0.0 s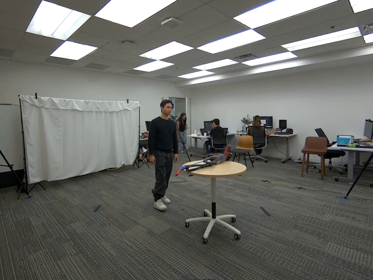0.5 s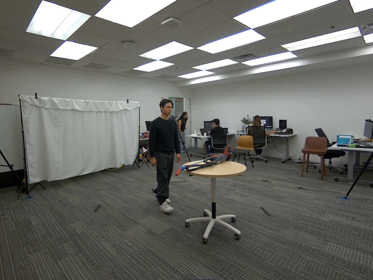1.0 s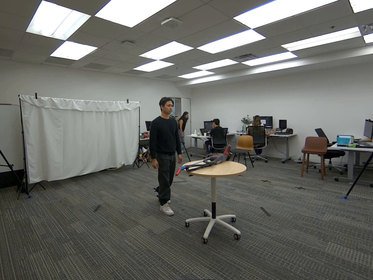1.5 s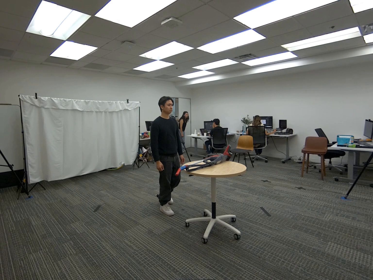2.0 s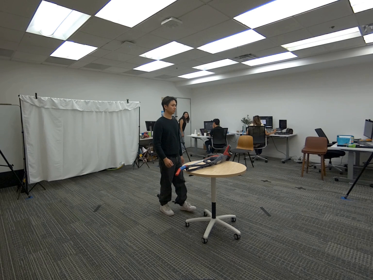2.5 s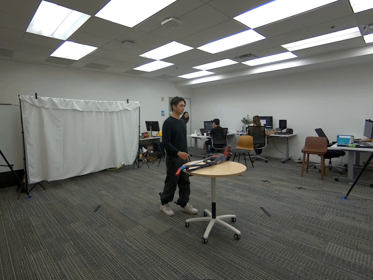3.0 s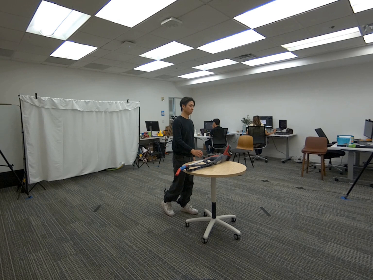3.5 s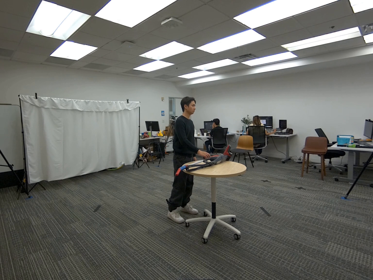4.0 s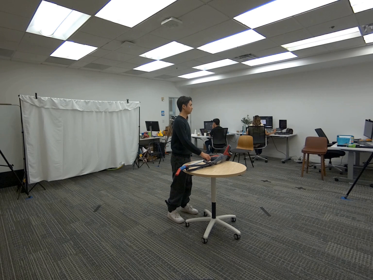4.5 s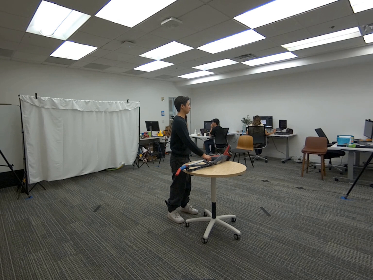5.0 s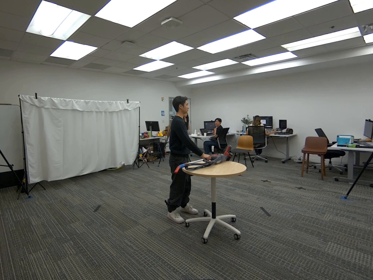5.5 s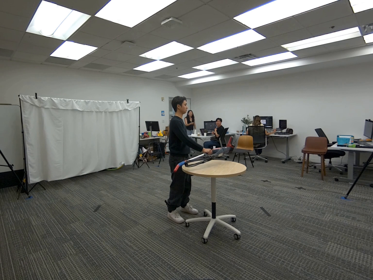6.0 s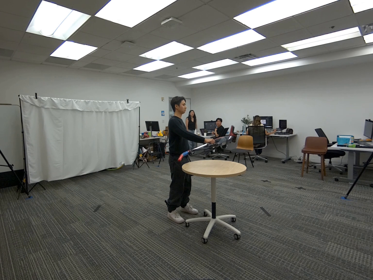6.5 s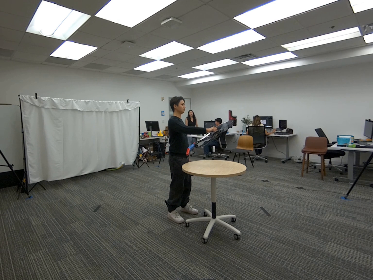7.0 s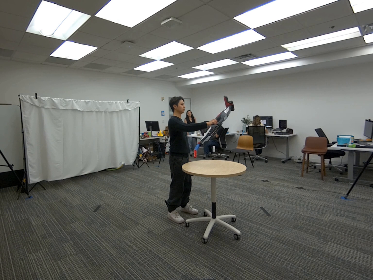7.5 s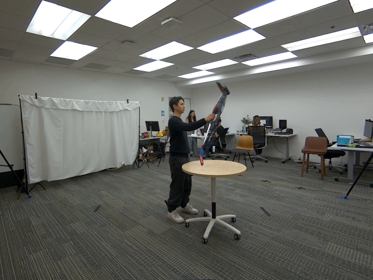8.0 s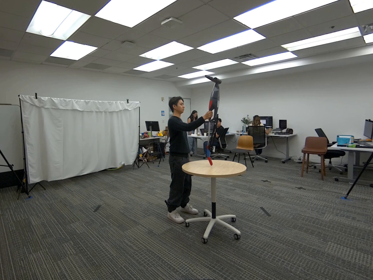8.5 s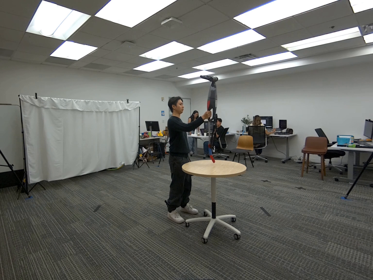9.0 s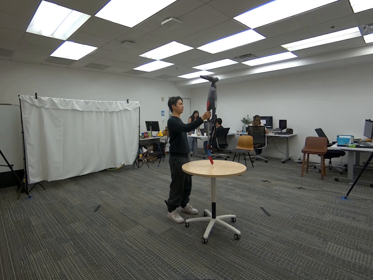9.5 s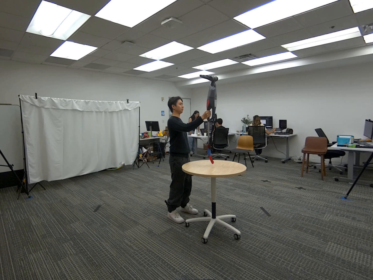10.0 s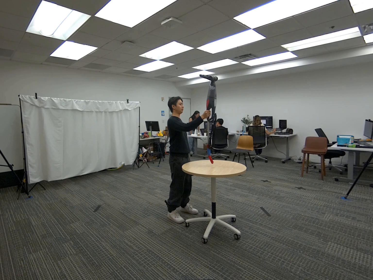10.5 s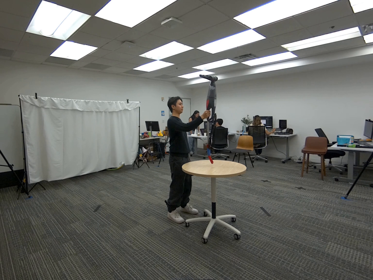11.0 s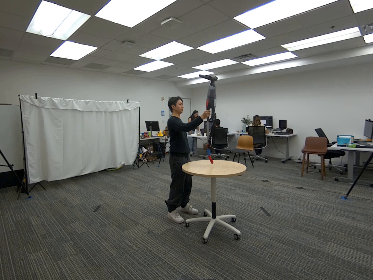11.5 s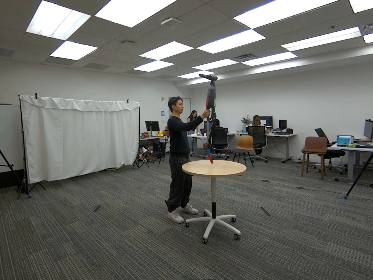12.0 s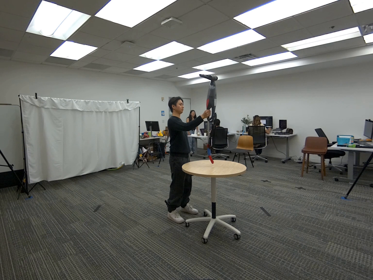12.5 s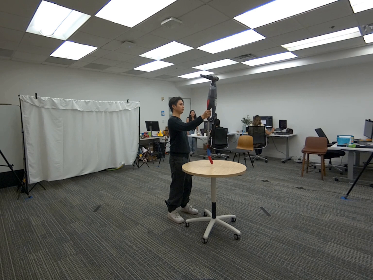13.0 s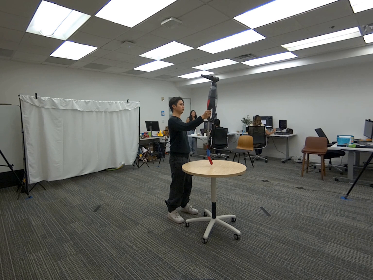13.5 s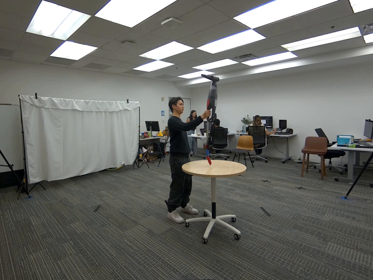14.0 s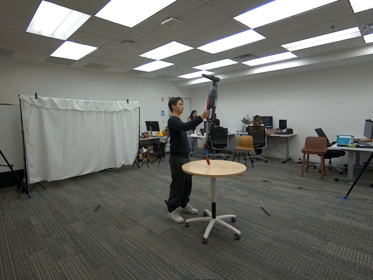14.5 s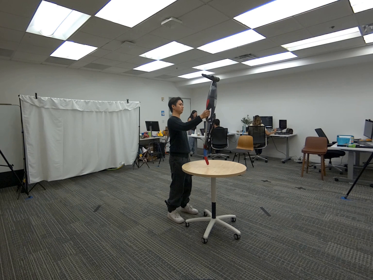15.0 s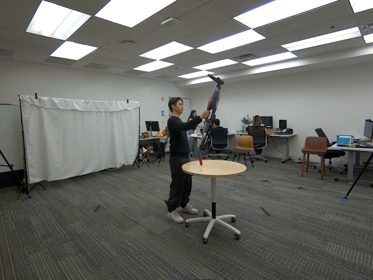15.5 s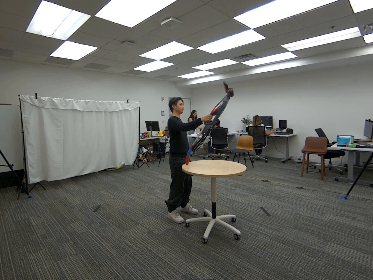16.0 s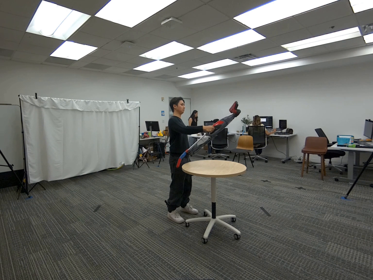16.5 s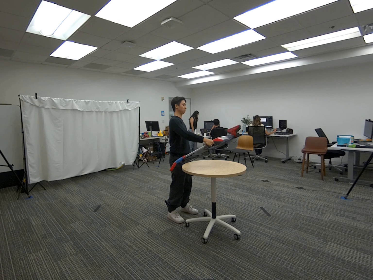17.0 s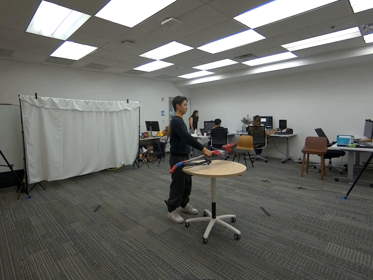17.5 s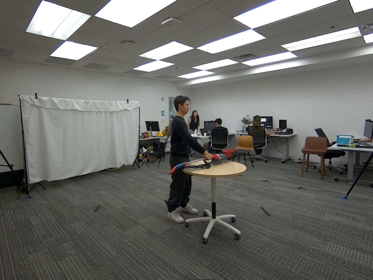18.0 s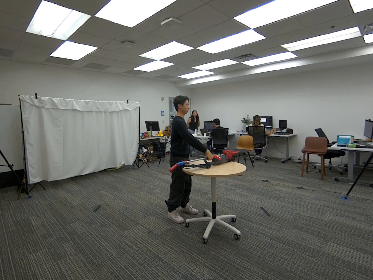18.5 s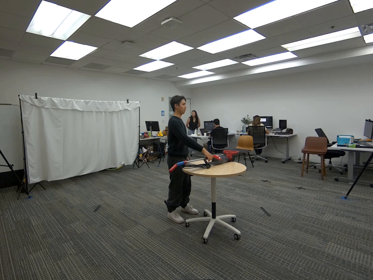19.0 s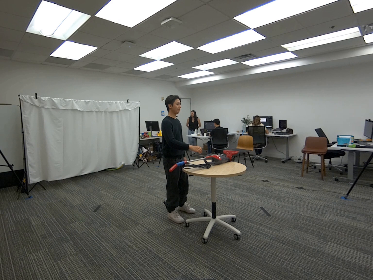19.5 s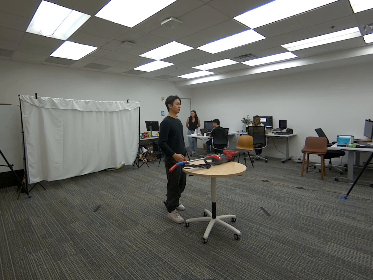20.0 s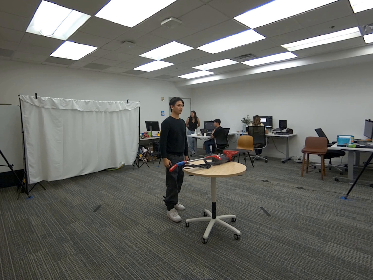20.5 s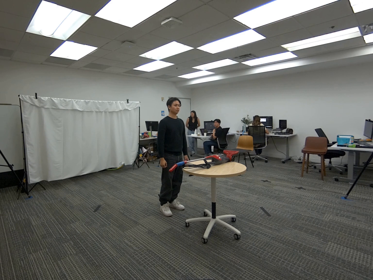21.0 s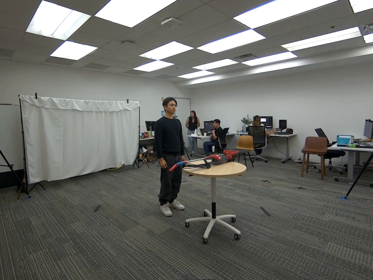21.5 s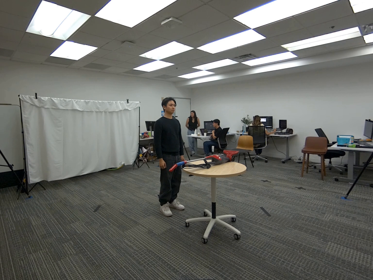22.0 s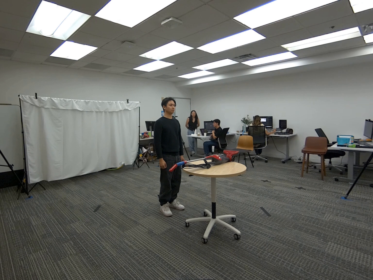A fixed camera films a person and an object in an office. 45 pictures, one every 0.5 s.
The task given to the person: Walk over to the vacuum resting on the round table and pick up the vacuum using your right hand and then rotate the vacuum so that the vacuum section is facing up and place to rest back on the round table.
